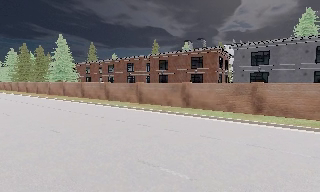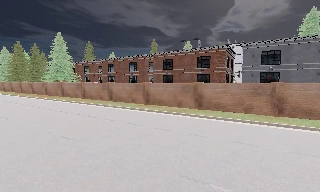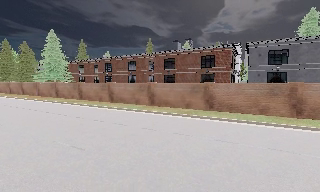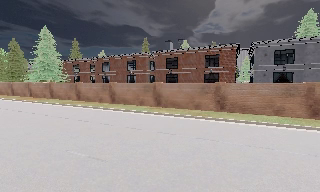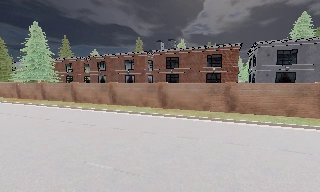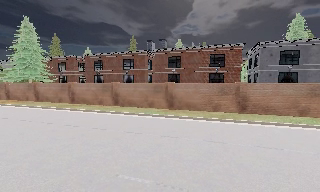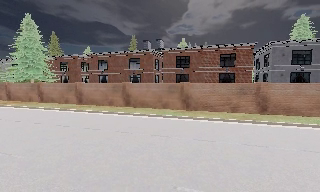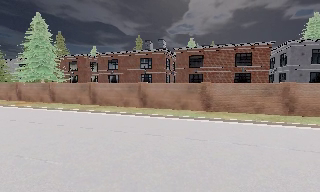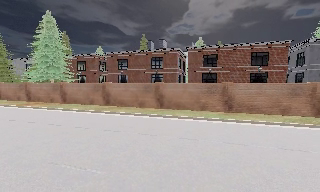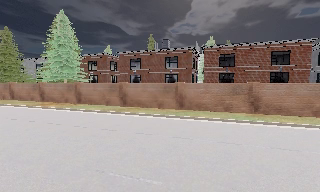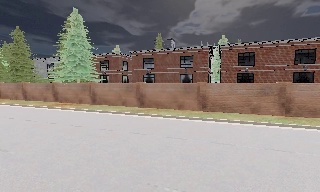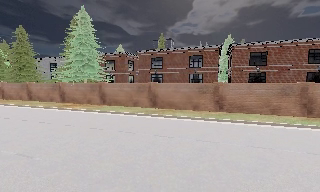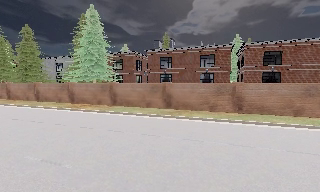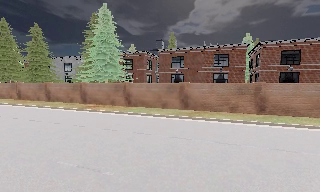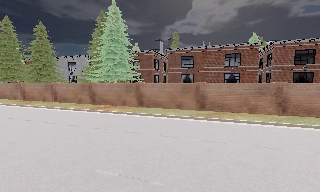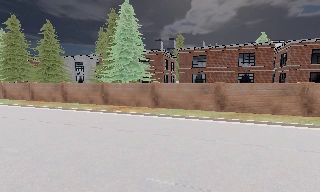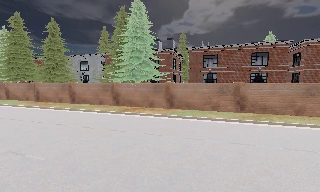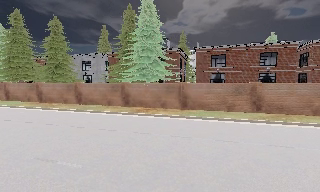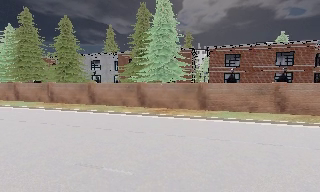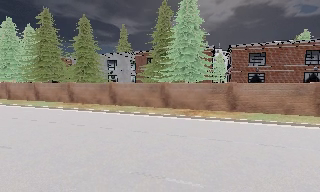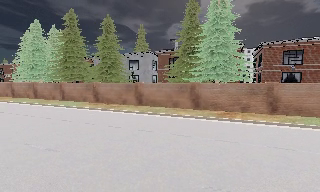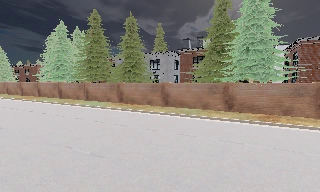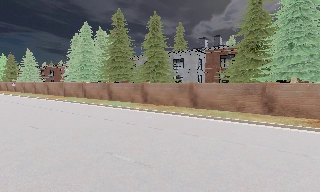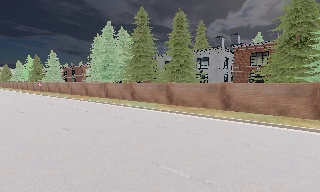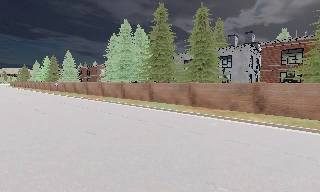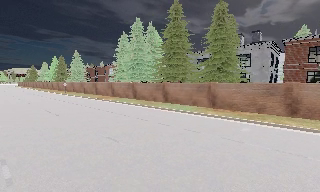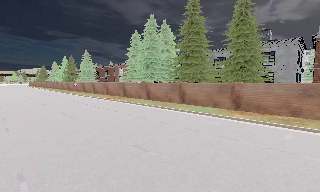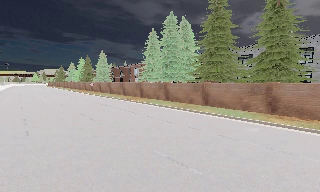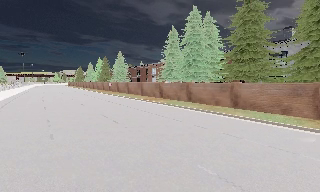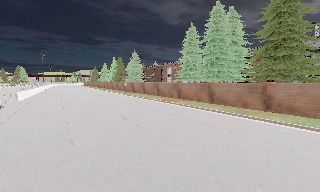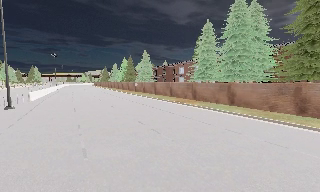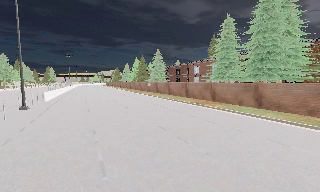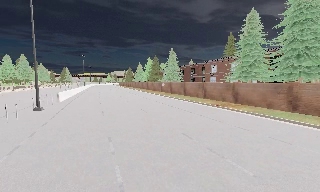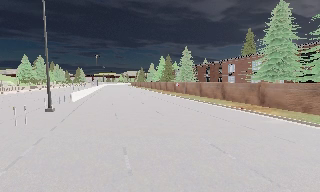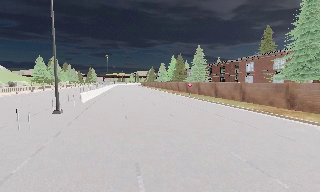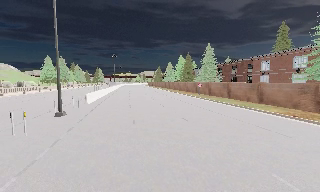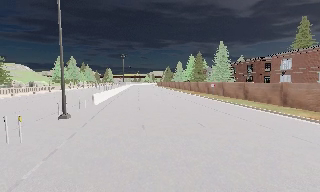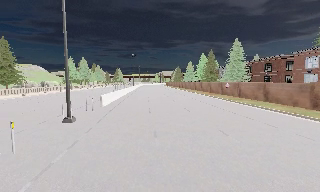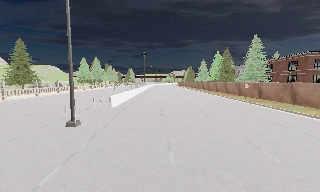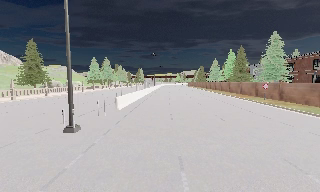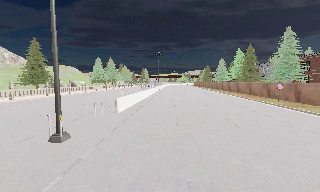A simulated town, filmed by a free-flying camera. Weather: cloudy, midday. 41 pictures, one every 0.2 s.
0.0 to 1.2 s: The camera pans to its right, which is clockwise from overhead, by about 15 degrees. It travels to its left and forward, about 10 m, so close, fixed things drift to the right.
1.2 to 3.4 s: The camera travels to its left, about 17 m, so close, fixed things drift to the right.
3.4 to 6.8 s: The scene slides to the right, as the camera pans about 60 degrees to its left. It travels to its left and forward, about 25 m, so close, fixed things drift to the right.
6.8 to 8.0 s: The scene slides to the right, as the camera pans about 20 degrees to its left. It travels forward, about 8 m, so what stands in front looms larger.
The film runs forward here.
